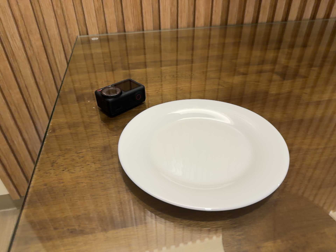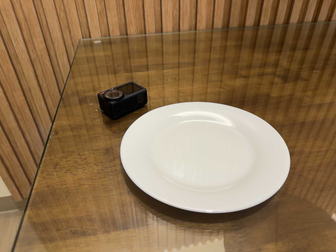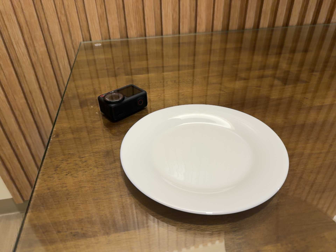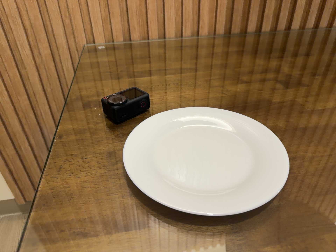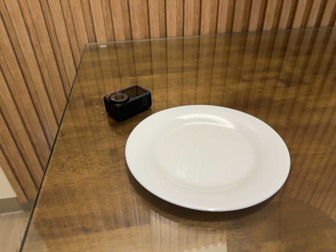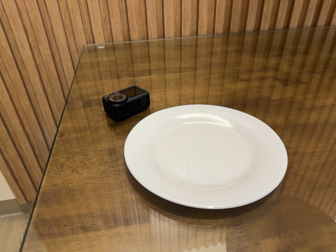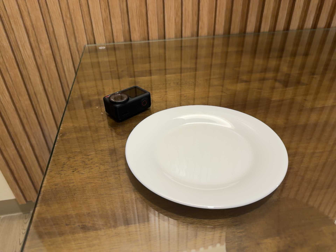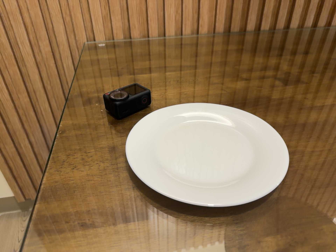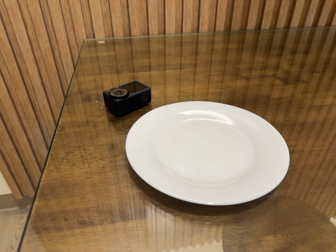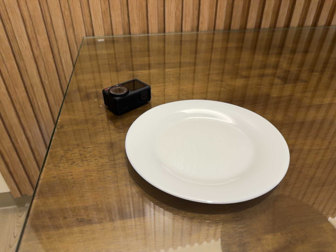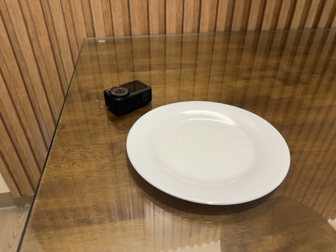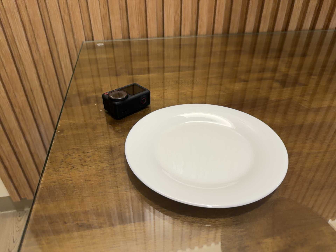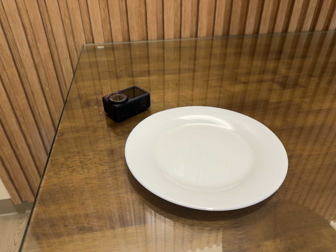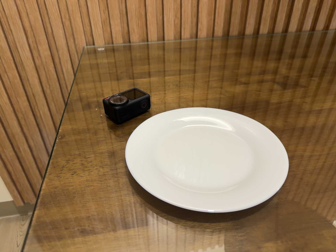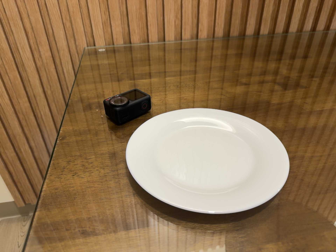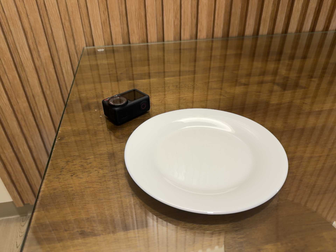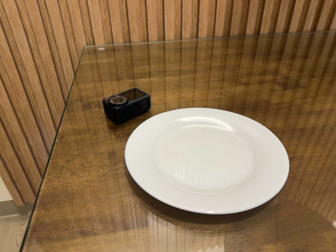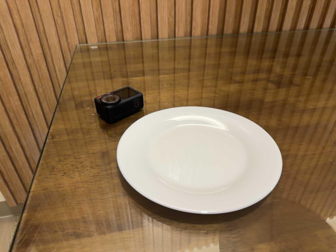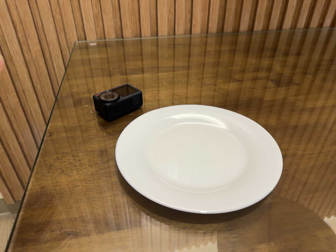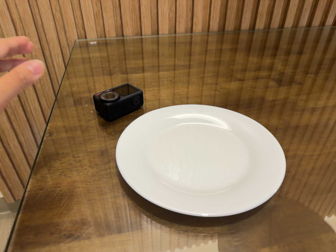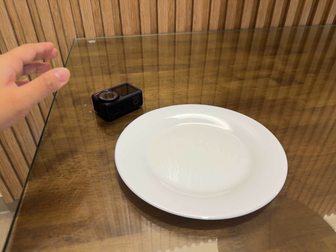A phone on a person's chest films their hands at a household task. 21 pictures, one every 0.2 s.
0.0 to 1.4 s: The camera shifts only a little, or ends up much as it began.
1.4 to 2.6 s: The camera keeps its place and its aim.
2.6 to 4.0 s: The camera shifts only a little, or ends up much as it began.
The film runs forward here.
